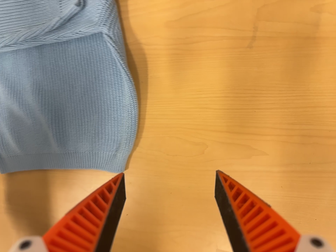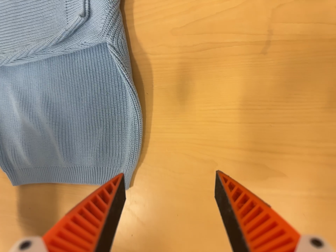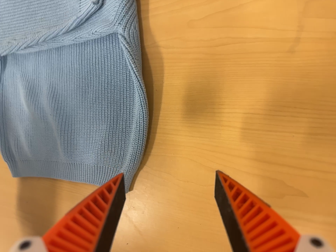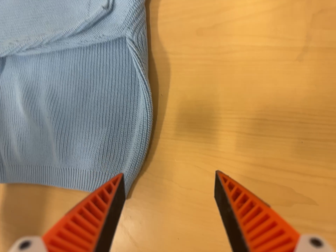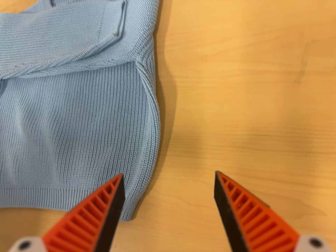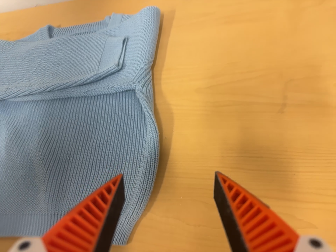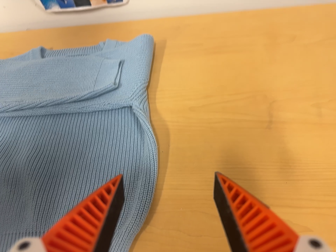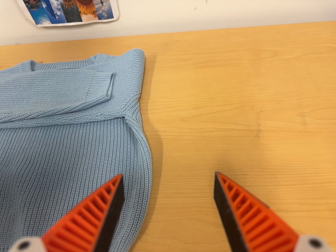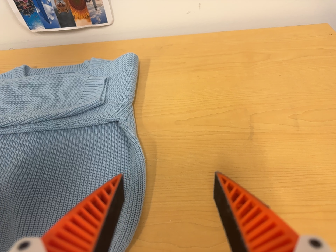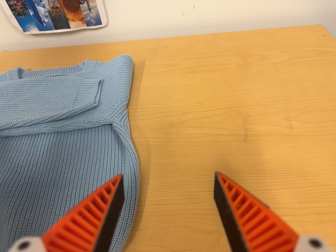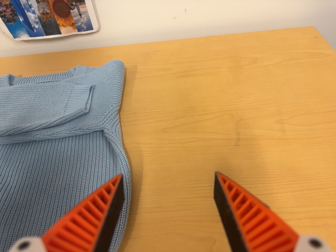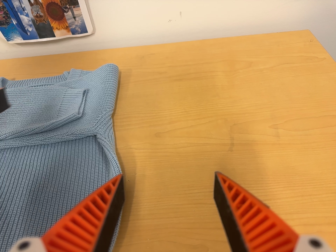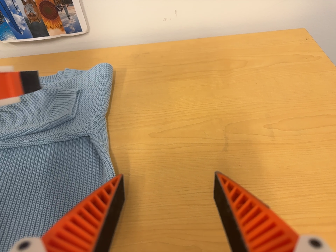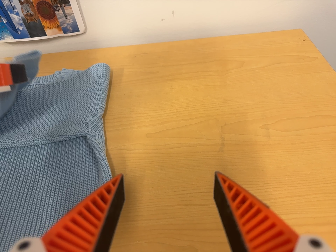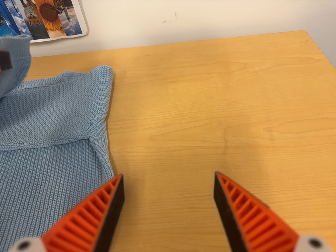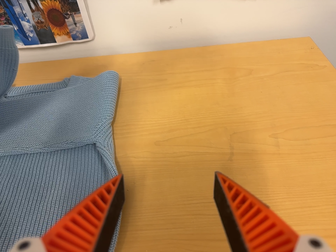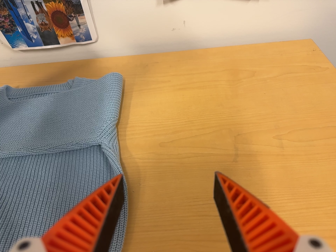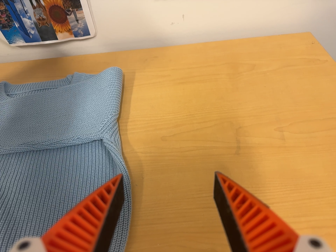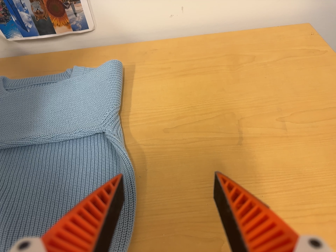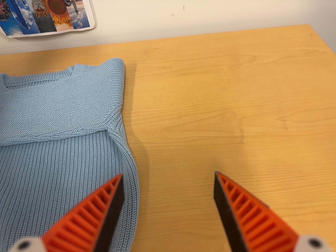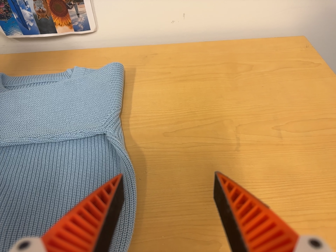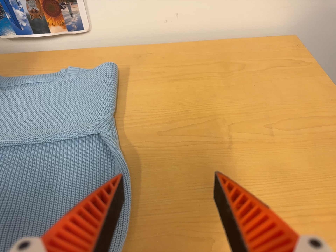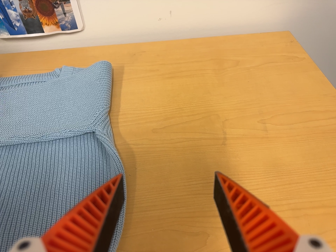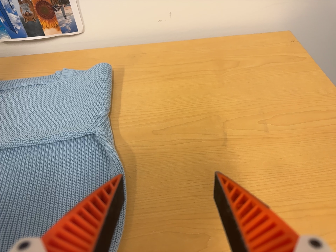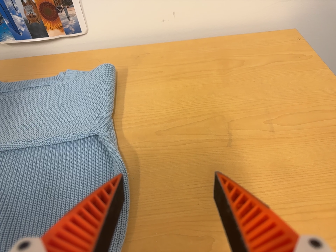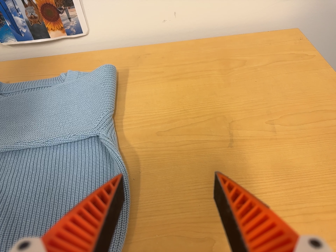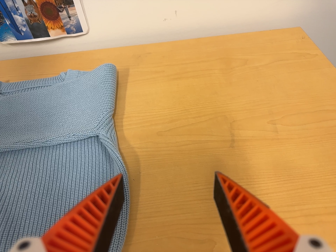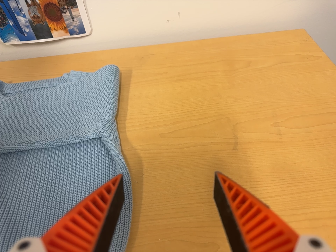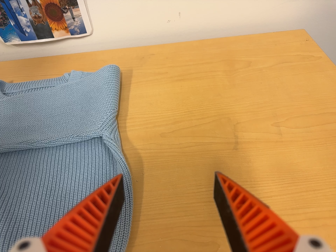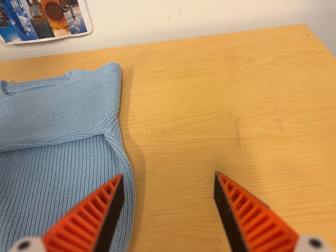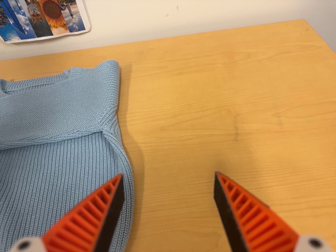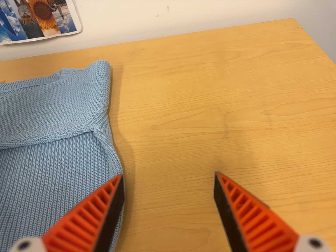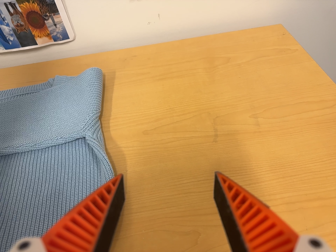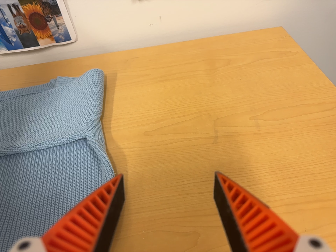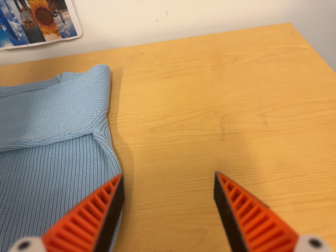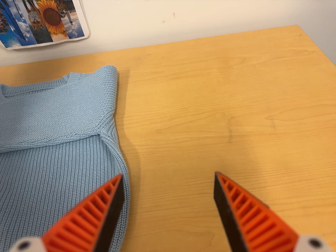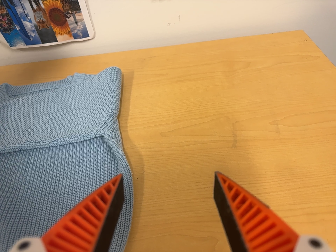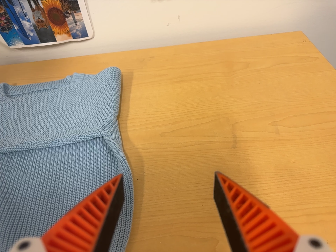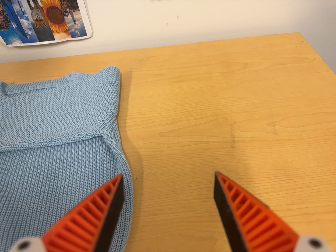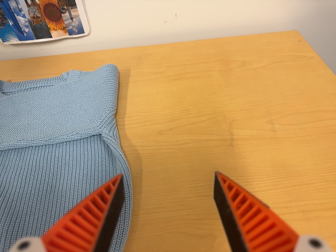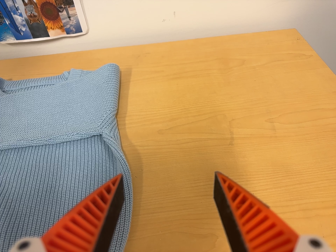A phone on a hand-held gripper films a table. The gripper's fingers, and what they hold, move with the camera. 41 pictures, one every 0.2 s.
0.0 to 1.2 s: The camera pans to its right by about 10 degrees. It travels toward the bottom of its view and to its left, about 16 cm. Its aim tips toward the top of its view by about 35 degrees, and the scene shifts downward. It rolls about its line of sight by about 10 degrees, and the scene rotates clockwise.
1.2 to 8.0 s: The camera shifts only a little, or ends up much as it began.
The film runs backward here.
